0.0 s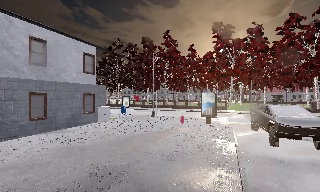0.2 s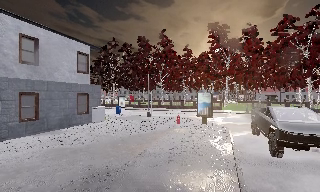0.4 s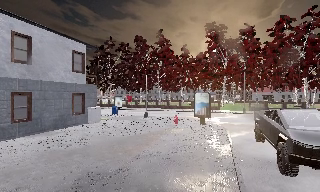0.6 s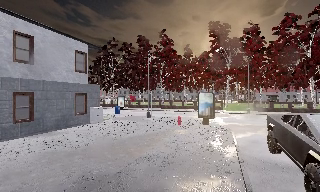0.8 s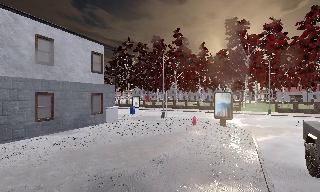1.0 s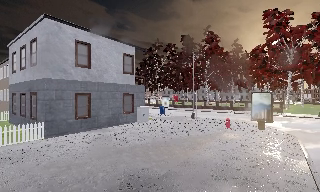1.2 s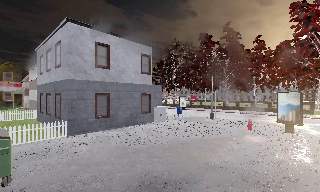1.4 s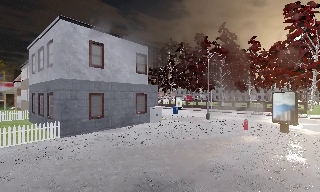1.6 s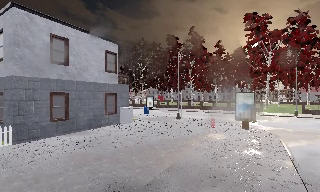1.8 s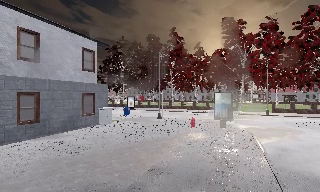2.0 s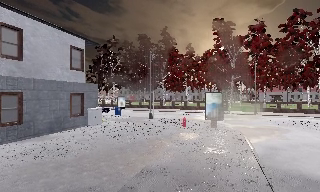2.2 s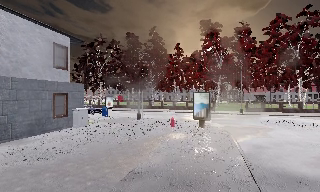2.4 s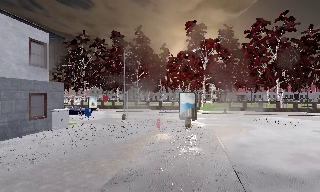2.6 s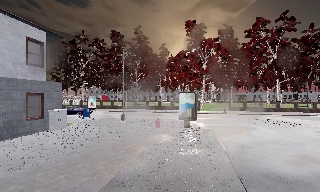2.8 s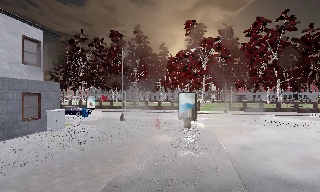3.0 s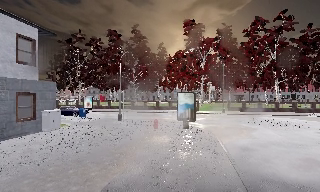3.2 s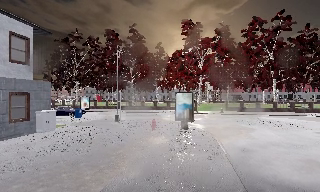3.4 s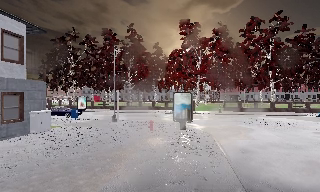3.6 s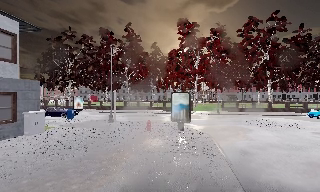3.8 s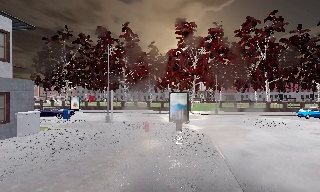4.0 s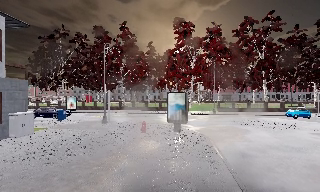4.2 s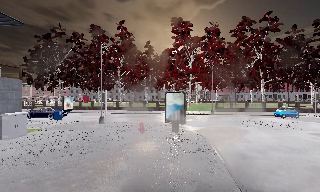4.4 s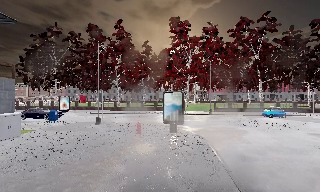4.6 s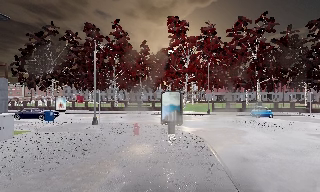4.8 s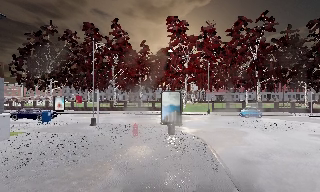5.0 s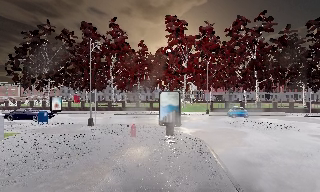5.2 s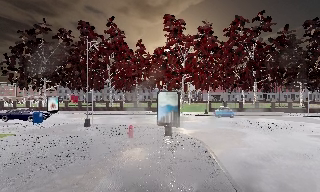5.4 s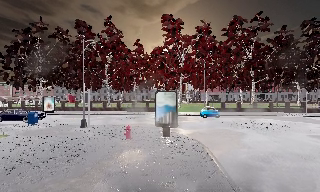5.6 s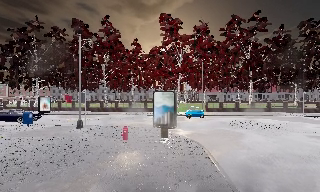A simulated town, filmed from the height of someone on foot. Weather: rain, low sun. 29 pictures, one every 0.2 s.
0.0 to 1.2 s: The camera swings to its left by about 20 degrees, and the scene slides to the right. It travels forward, about 1 m, so what stands in front looms larger.
1.2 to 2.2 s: The camera pans to its right, which is clockwise from overhead, by about 25 degrees. It travels forward, about 1 m, so what stands in front looms larger.
2.2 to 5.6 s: The camera swings to its right by about 15 degrees, and the scene slides to the left. It travels forward, about 3.5 m, so what stands in front looms larger.
The film runs forward here.
